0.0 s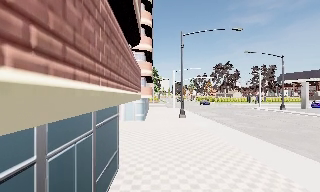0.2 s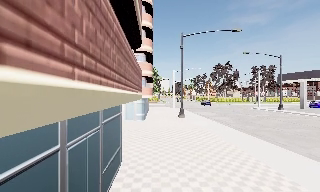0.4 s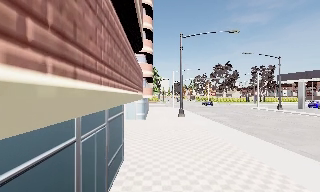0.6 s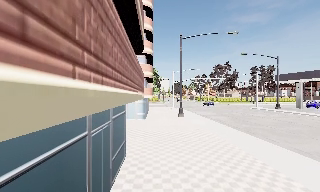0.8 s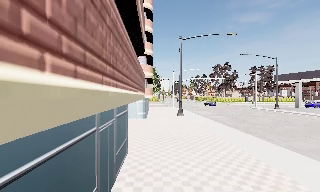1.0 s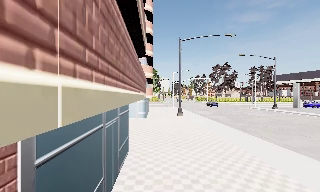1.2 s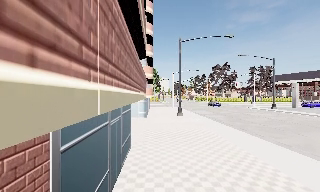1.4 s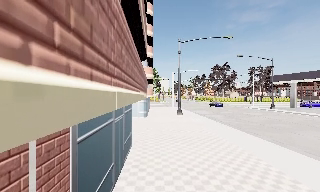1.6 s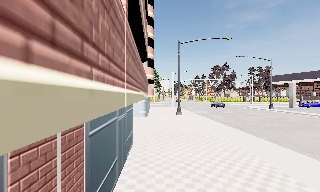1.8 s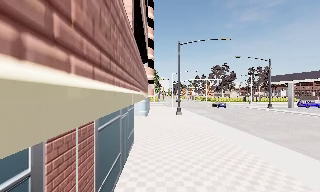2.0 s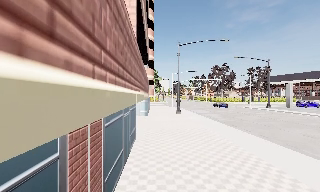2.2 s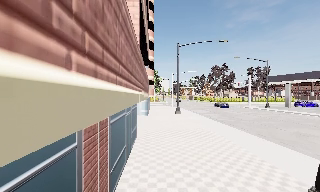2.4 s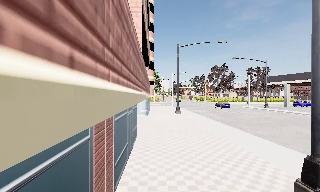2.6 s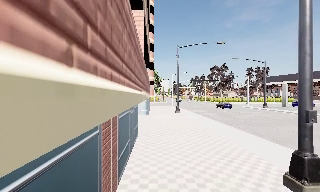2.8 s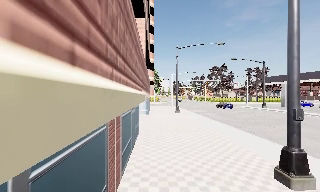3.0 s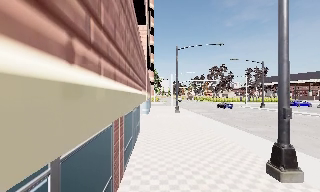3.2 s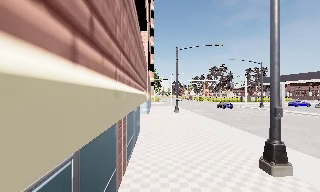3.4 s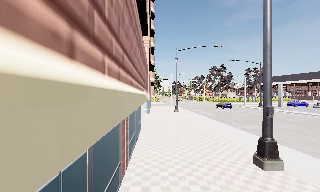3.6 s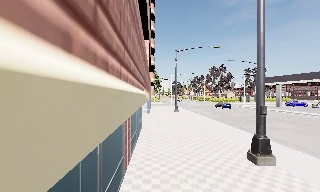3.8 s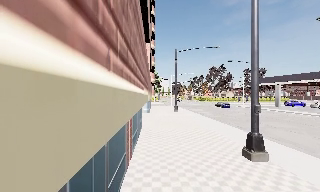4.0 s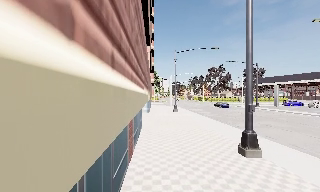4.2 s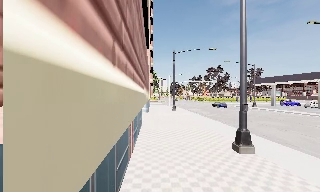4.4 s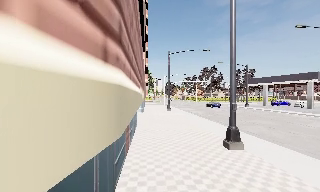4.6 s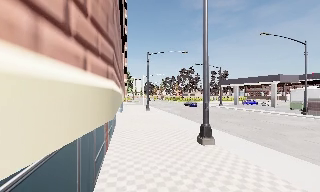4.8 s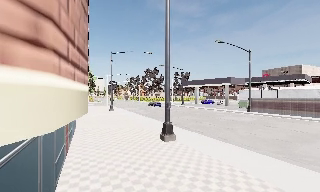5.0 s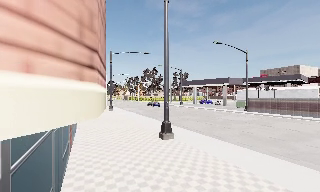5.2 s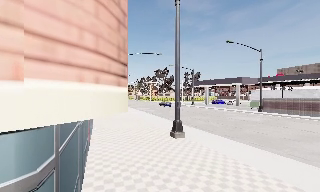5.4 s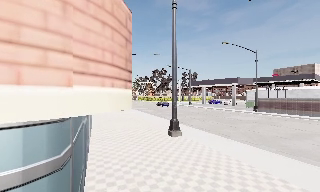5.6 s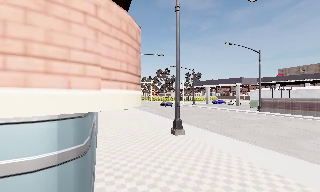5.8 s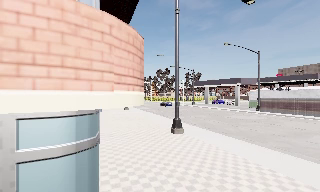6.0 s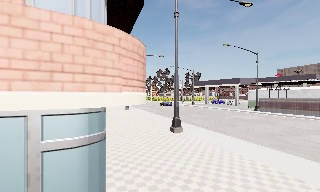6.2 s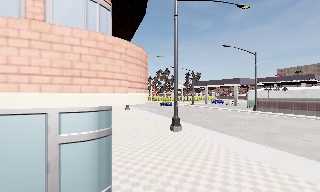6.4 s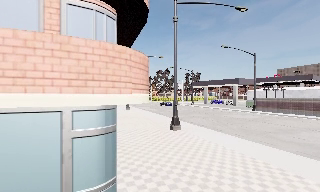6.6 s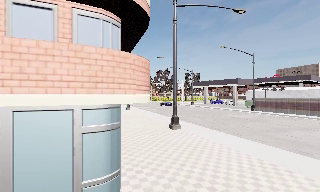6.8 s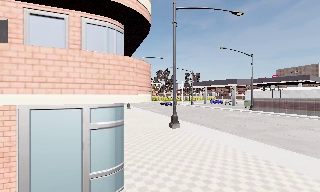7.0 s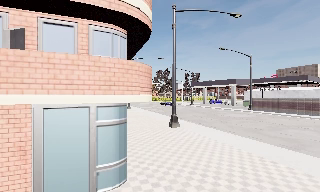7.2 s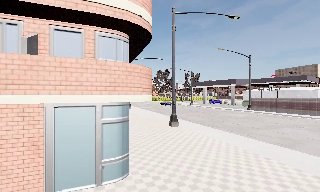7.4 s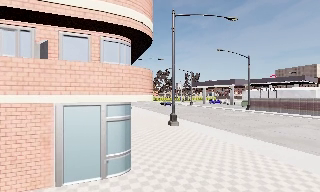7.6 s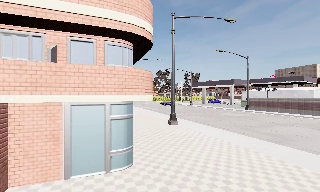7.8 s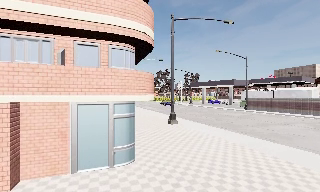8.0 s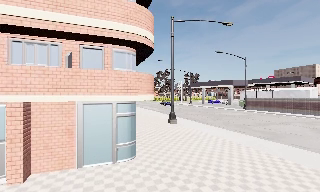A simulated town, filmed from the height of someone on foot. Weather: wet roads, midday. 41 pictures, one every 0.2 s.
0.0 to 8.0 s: The camera pans to its right, which is clockwise from overhead, by about 20 degrees. It travels backward, about 15 m, so what stands in front gets smaller.
The film runs backward here.
